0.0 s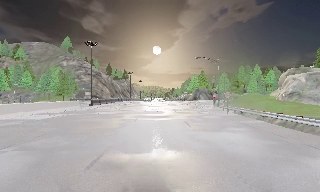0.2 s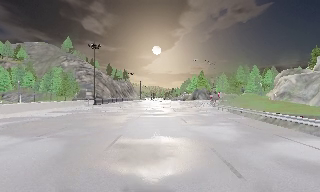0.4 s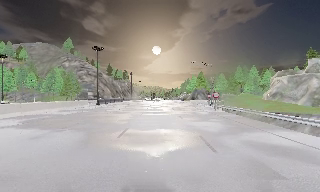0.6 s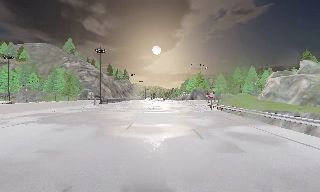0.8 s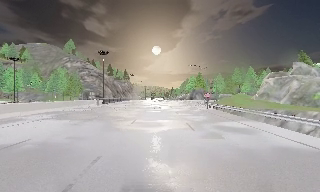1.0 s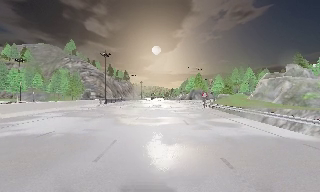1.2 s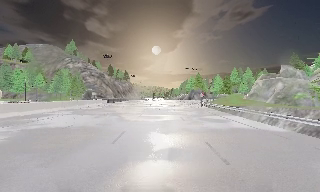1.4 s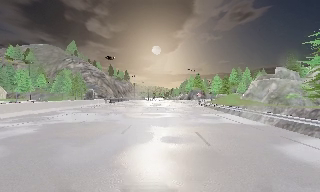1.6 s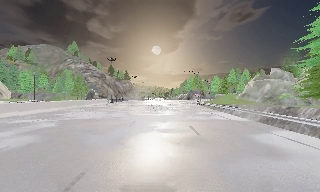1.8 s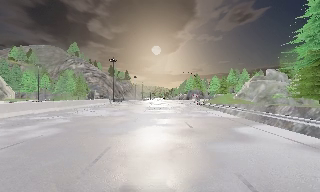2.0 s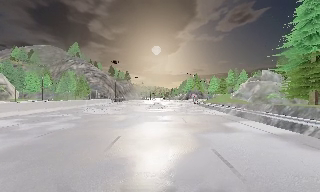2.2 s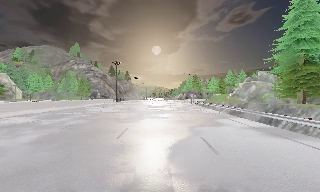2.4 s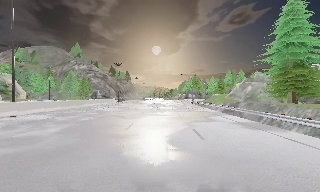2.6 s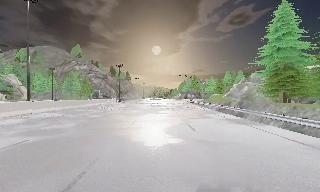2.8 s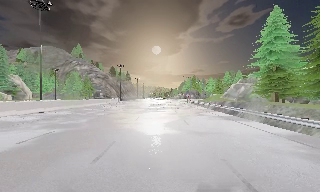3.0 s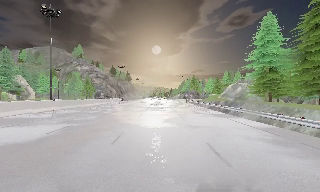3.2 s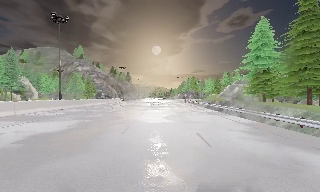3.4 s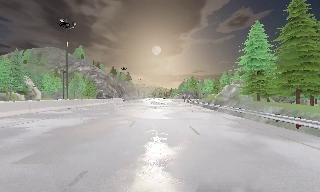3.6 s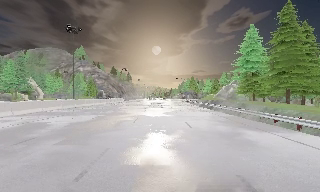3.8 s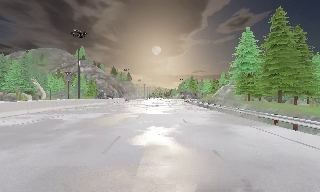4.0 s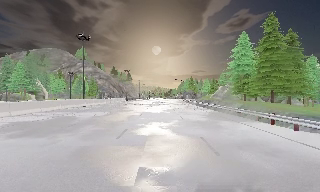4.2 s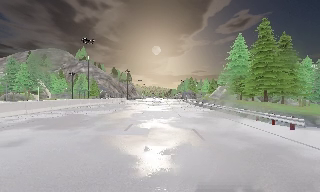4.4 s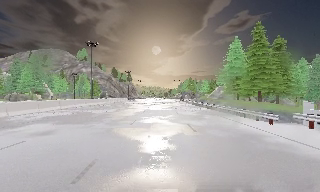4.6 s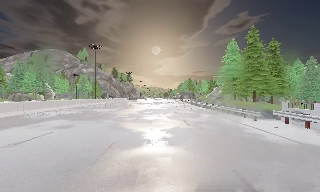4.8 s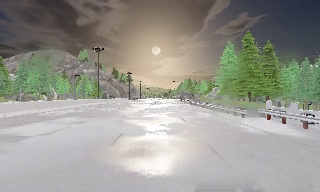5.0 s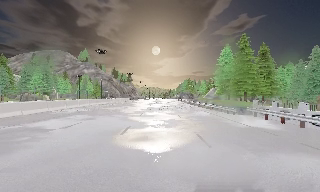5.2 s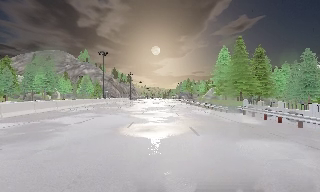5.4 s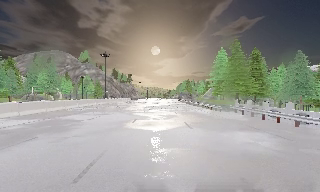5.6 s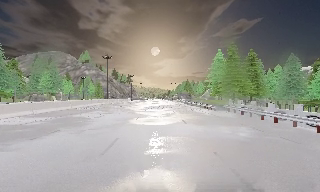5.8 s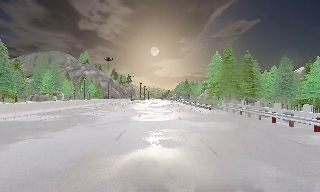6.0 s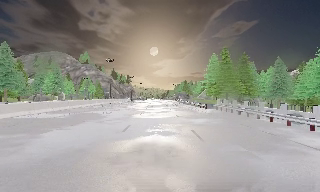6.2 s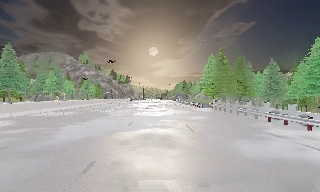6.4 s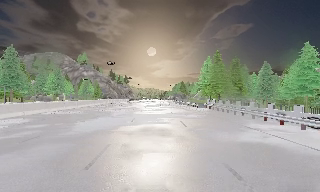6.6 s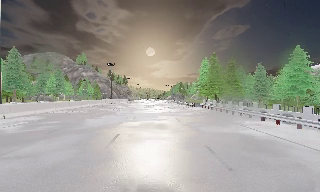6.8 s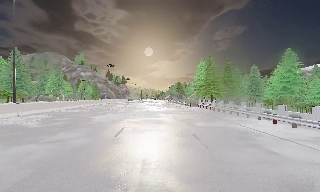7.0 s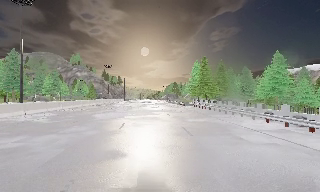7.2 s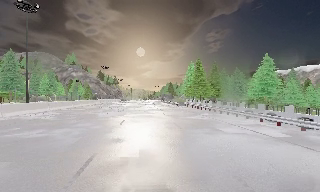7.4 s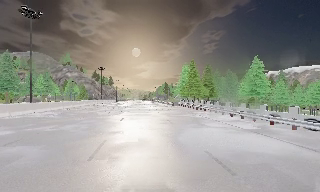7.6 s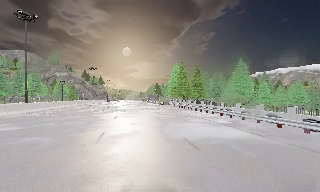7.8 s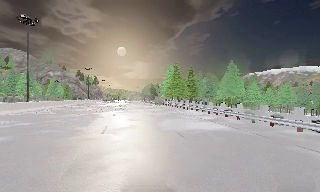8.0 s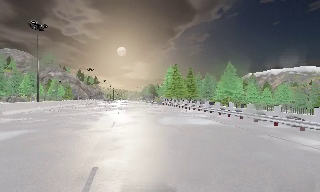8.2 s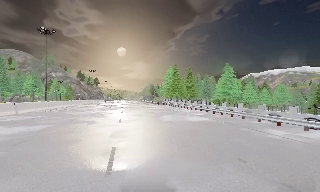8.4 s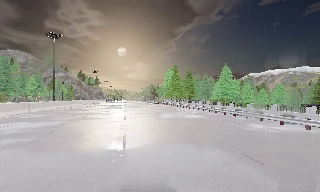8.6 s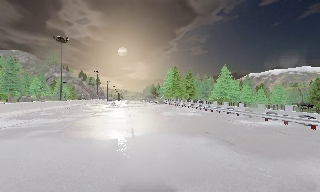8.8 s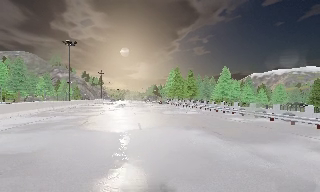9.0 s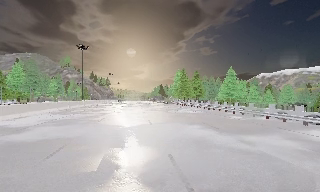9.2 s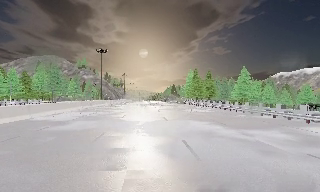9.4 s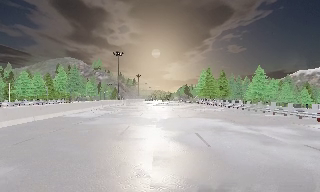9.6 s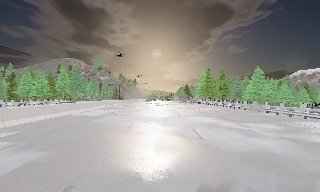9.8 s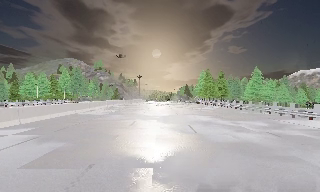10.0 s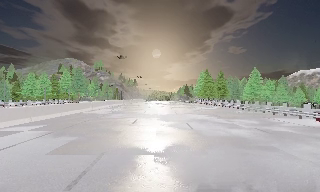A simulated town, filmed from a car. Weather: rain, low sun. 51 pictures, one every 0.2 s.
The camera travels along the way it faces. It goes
backward.
0.0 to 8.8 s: The camera swings to its right by about 10 degrees, and the scene slides to the left. It travels backward, about 70 m, so what stands in front gets smaller.
8.8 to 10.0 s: The scene slides to the right, as the camera pans about 10 degrees to its left. It travels backward, about 8 m, so what stands in front gets smaller. It loses speed.
The film runs backward here.
